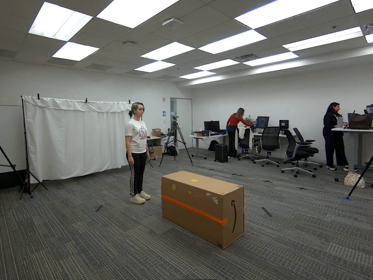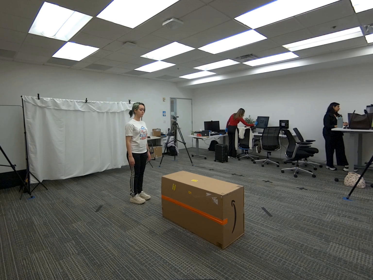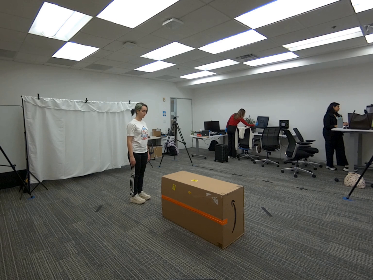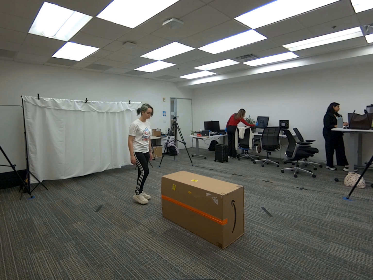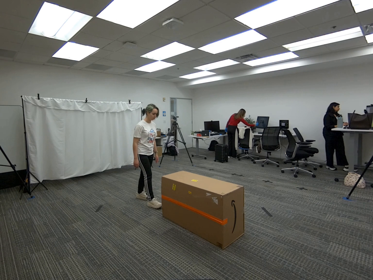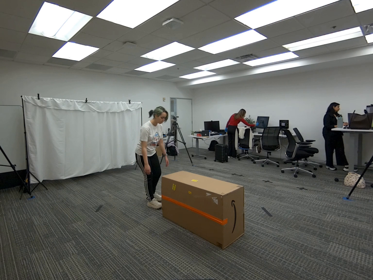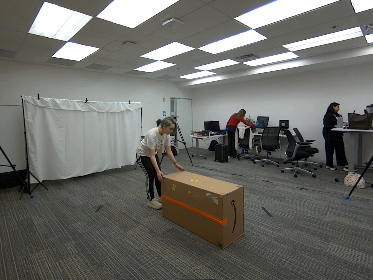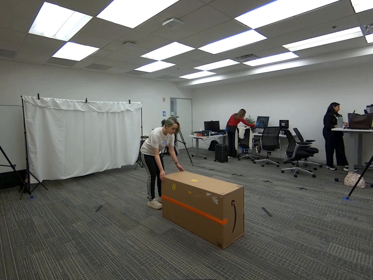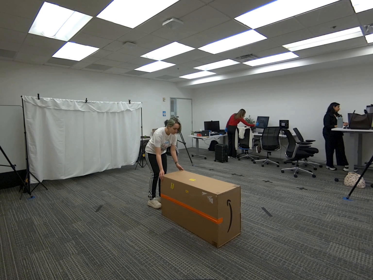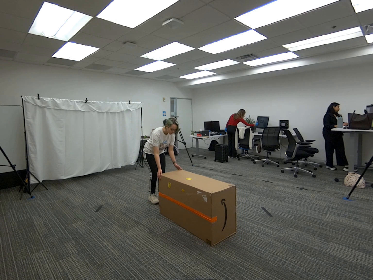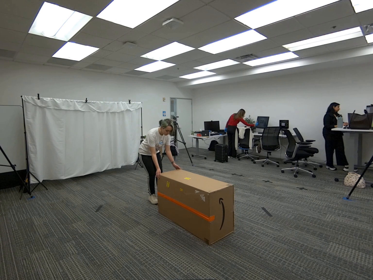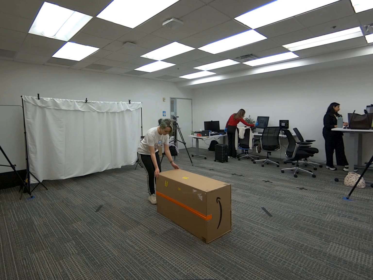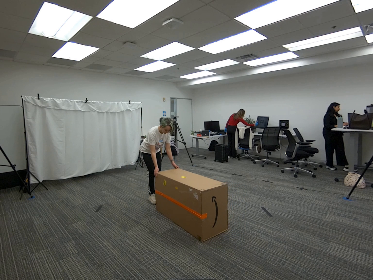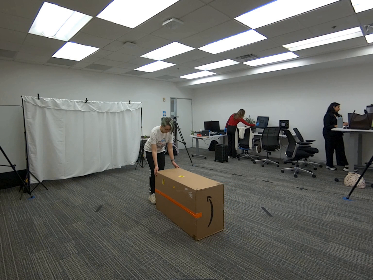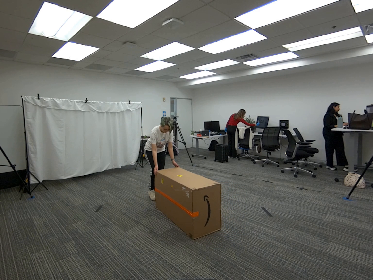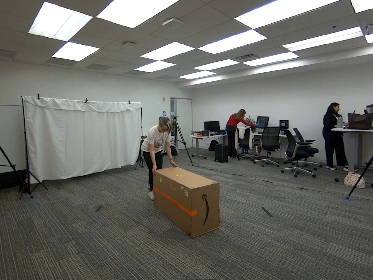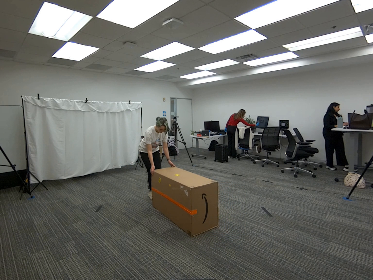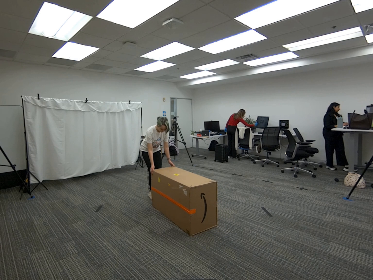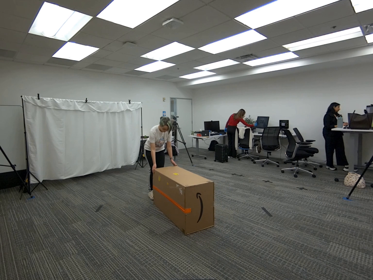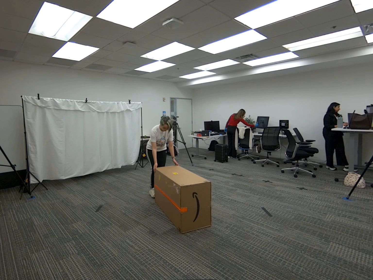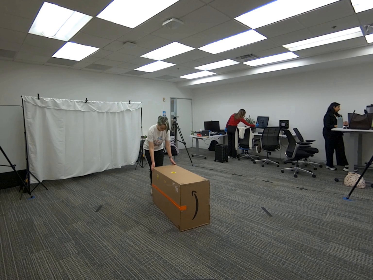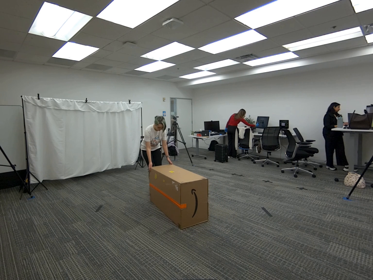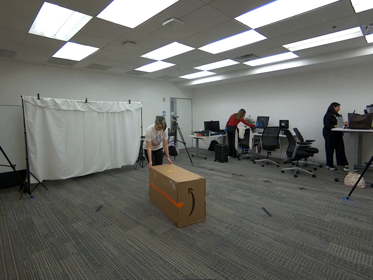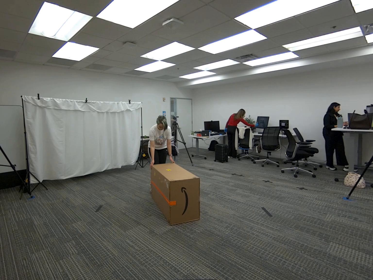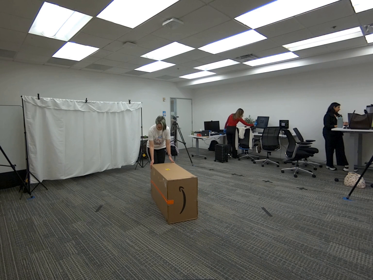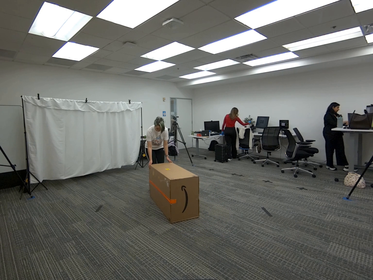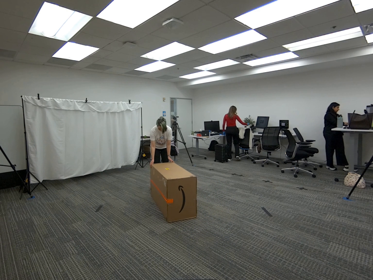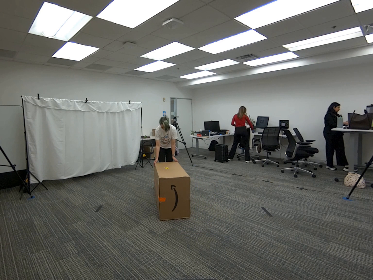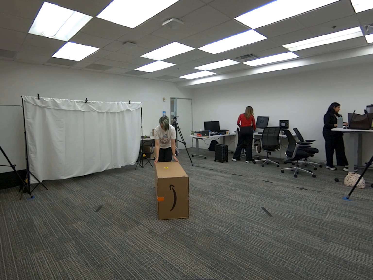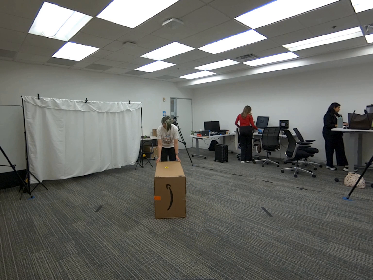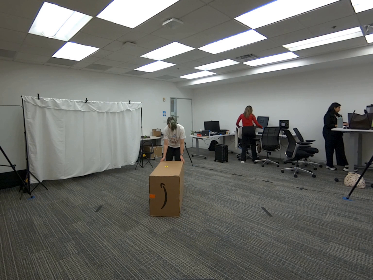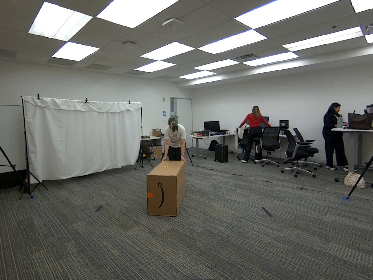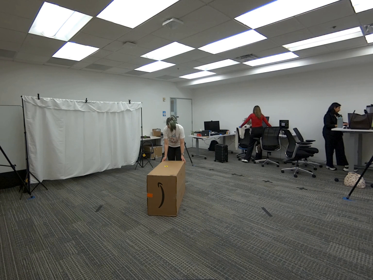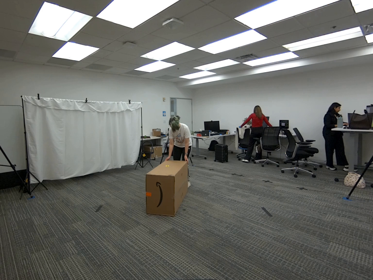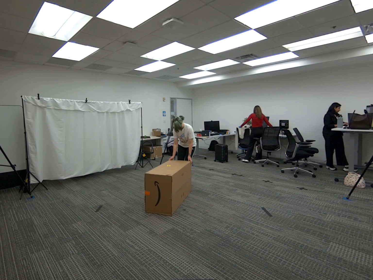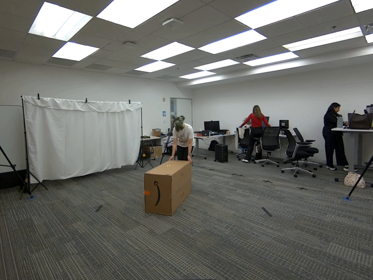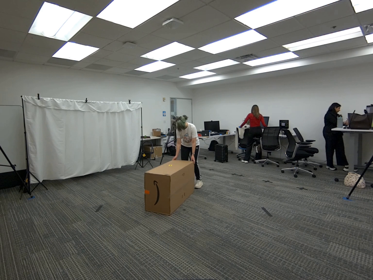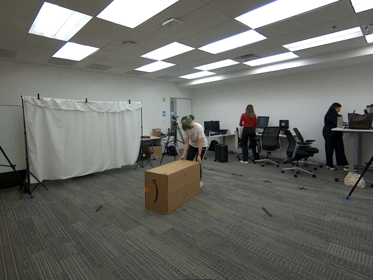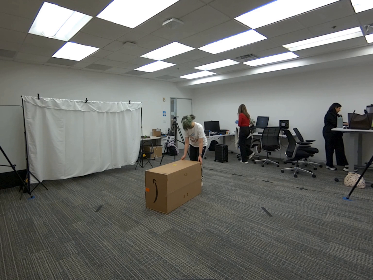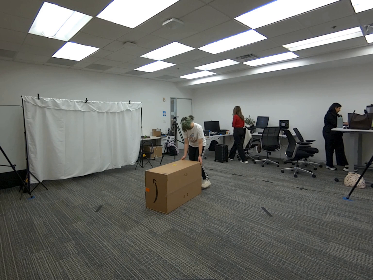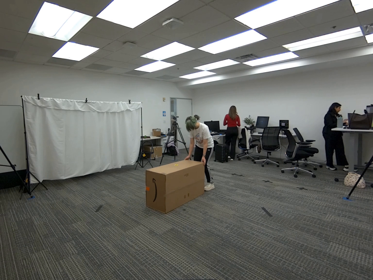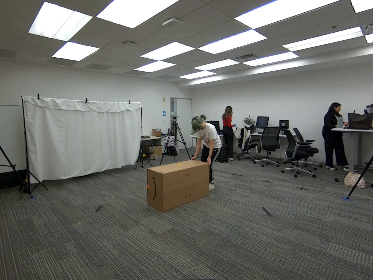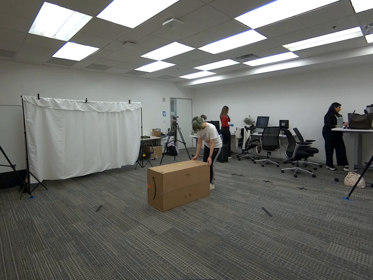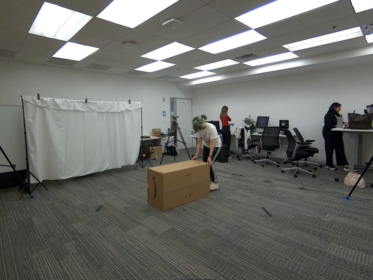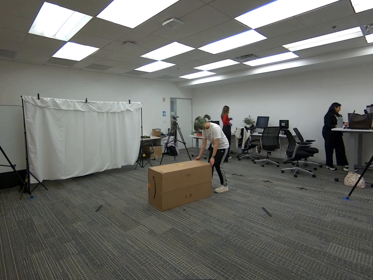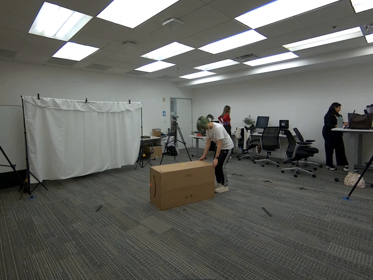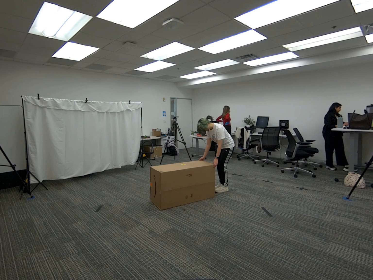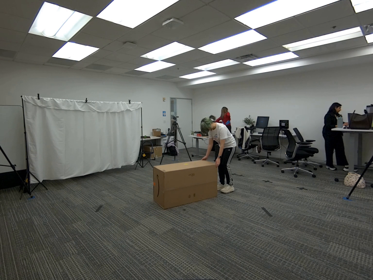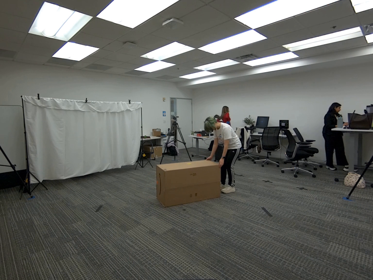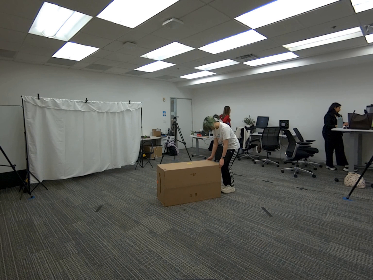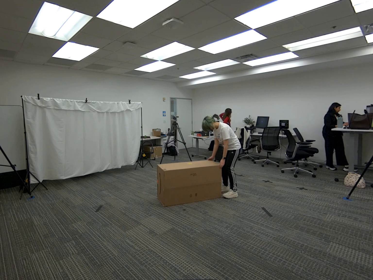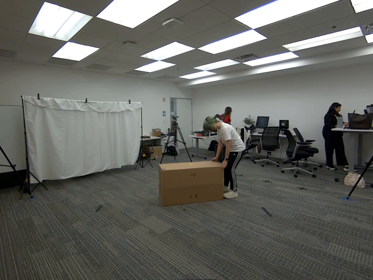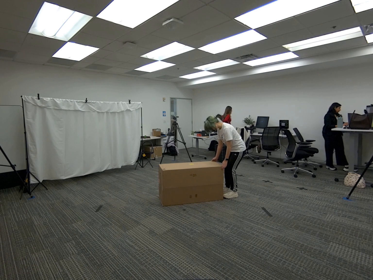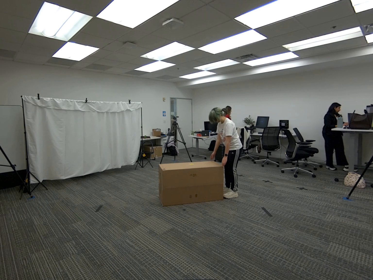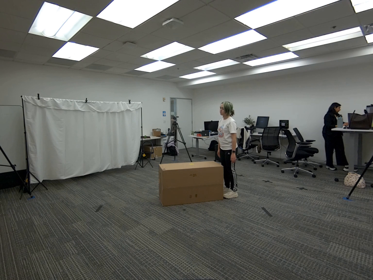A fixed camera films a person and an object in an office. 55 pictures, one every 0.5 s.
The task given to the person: Walk to the giant cardboard box and bend down slightly. Place both hands on the box and pull it around within the bounding area. Continue pulling the box until you are finished.
